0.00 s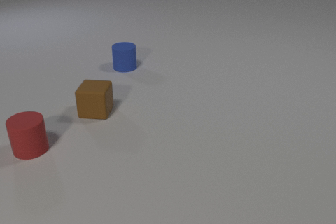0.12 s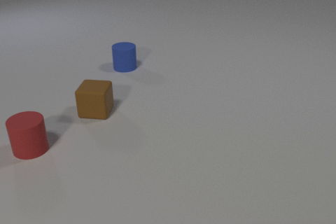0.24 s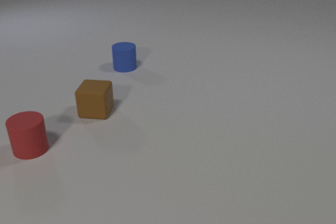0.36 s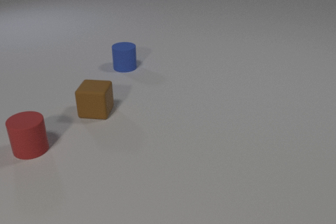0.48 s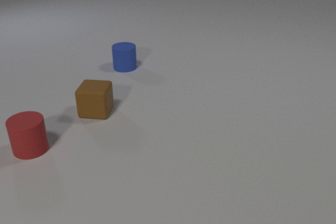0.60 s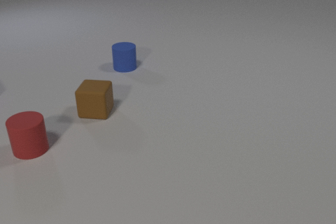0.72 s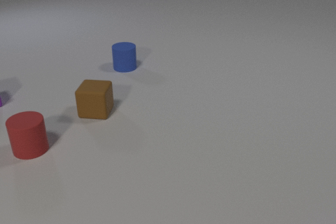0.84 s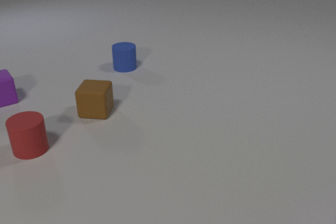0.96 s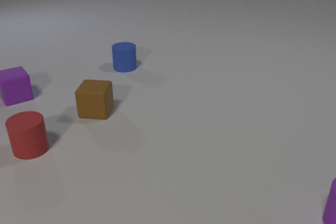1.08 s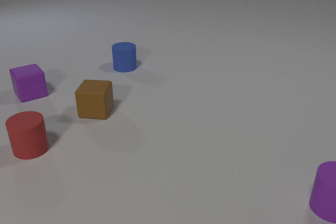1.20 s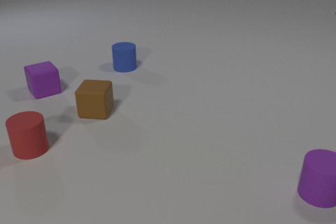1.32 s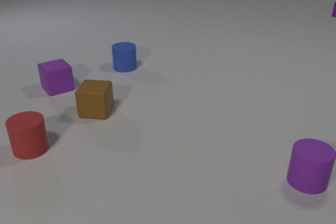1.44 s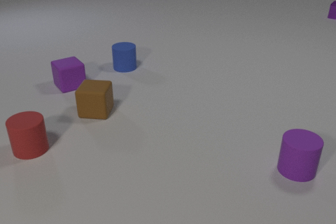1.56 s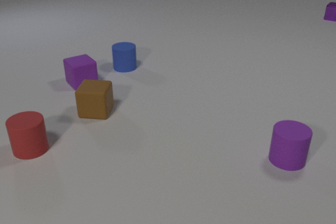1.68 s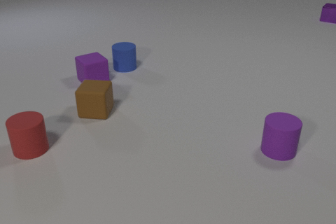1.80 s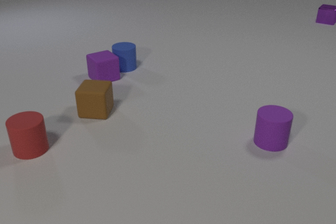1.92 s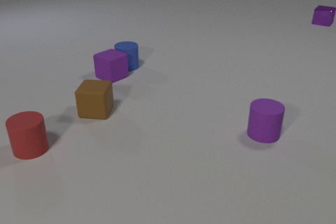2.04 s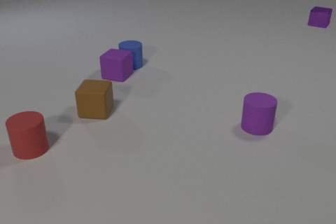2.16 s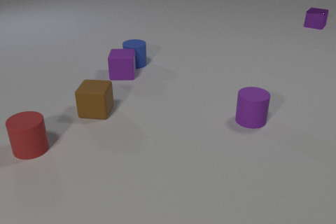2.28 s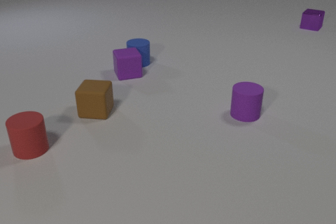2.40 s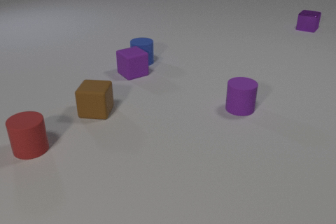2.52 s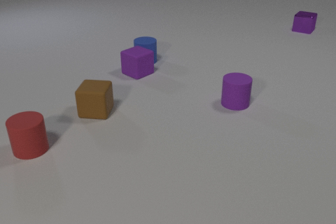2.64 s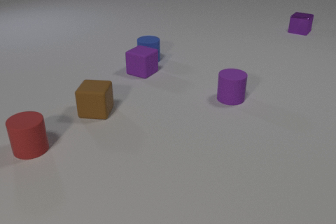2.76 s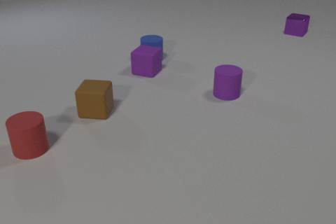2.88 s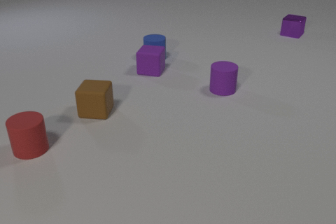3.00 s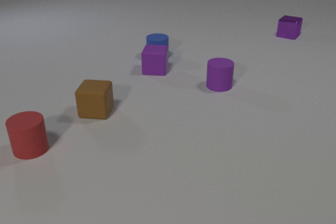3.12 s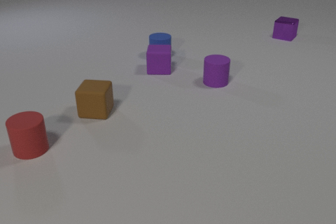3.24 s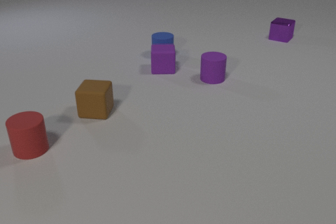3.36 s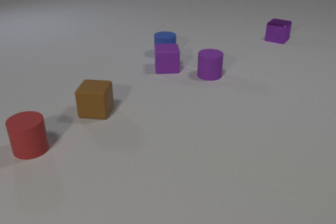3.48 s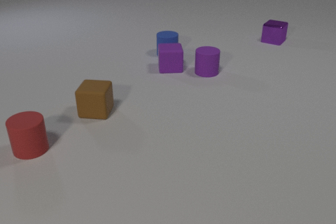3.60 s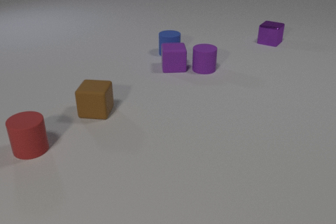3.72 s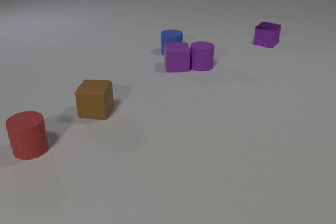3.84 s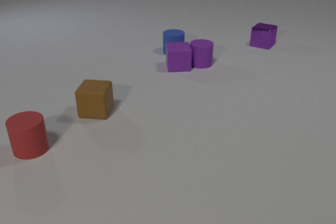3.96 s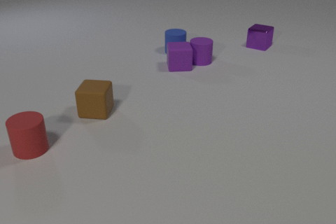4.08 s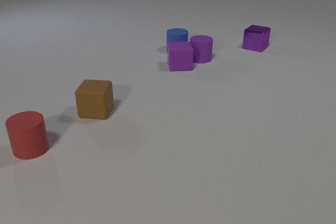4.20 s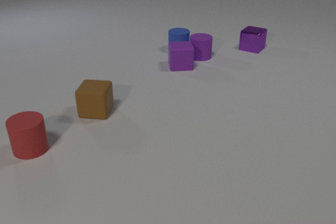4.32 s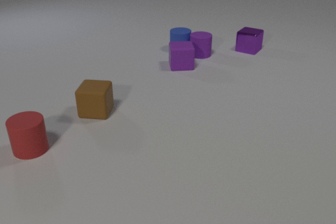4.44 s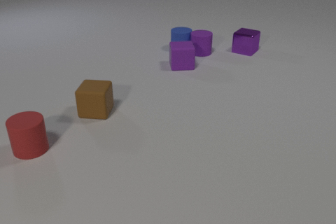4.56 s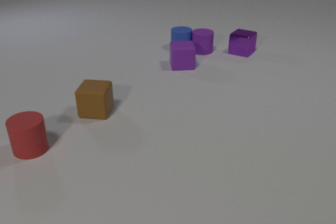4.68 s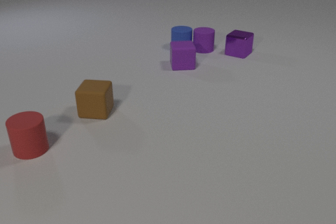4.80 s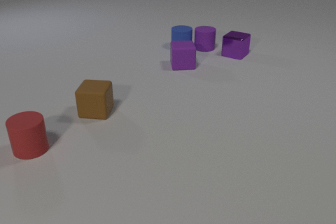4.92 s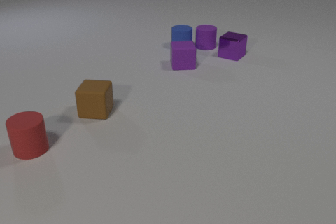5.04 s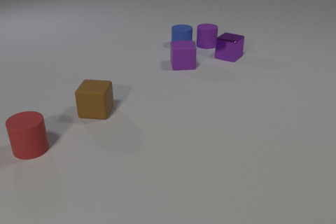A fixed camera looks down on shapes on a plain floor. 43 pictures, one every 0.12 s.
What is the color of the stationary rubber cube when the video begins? brown.
What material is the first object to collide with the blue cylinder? rubber.
What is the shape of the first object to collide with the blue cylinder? cube.
0.00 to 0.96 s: The purple rubber cube comes in at the left edge, slides to the right. The purple rubber cylinder comes in at the right edge, slides away from the camera and to the left.
0.96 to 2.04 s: The purple rubber cube slides to the right, spins counterclockwise seen from above by about 30 degrees, its near face sliding to the right. The blue rubber cylinder slides to the right. The purple metal cube comes in at the right edge, slides toward the camera and to the left. The purple rubber cylinder slides away from the camera and to the left. The purple rubber cube and the blue rubber cylinder collide.
2.04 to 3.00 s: The purple rubber cube slides to the right, spins counterclockwise seen from above by about 105 degrees, its near face sliding to the right. The blue rubber cylinder slides to the right and away from the camera. The purple metal cube slides toward the camera and to the left. The purple rubber cylinder slides away from the camera and to the left.
3.00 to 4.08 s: The purple rubber cube slides to the right and away from the camera. The blue rubber cylinder slides to the right and away from the camera. The purple metal cube slides toward the camera and to the left. The purple rubber cylinder slides away from the camera. The purple rubber cube and the purple rubber cylinder collide.
4.08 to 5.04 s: The blue rubber cylinder slides away from the camera. The purple metal cube slides toward the camera and to the left. The purple rubber cylinder slides away from the camera. The blue rubber cylinder and the purple rubber cylinder collide.
